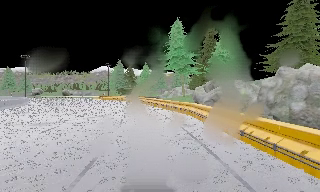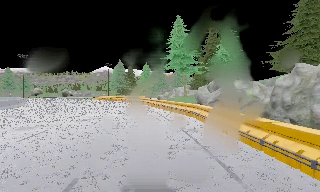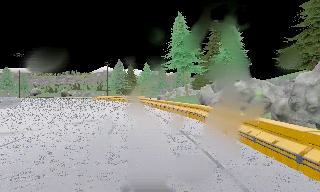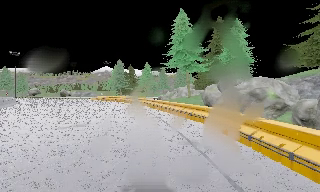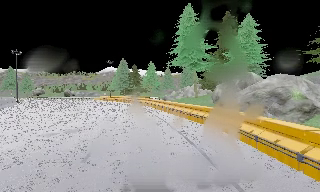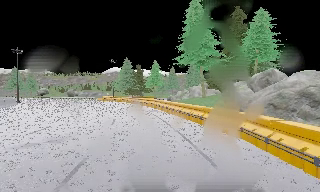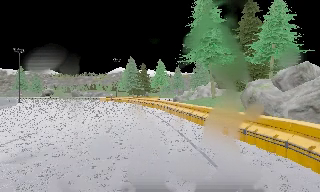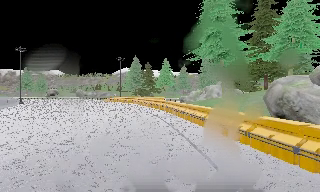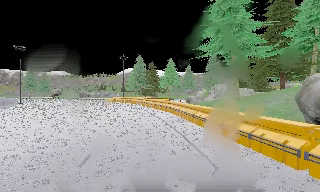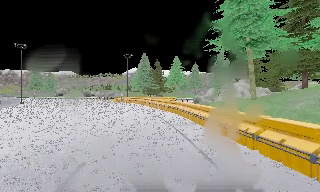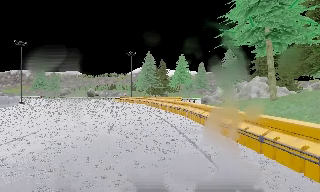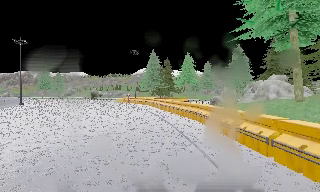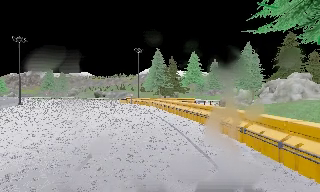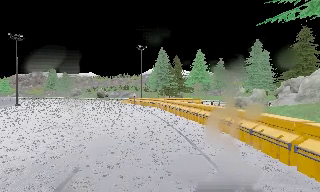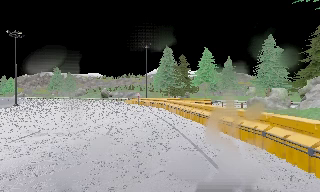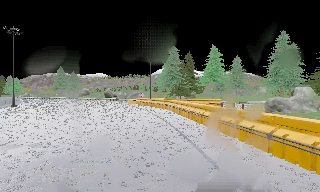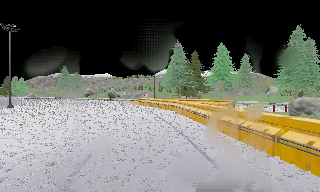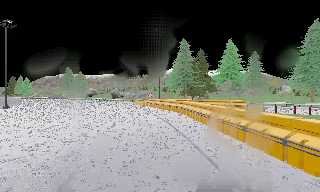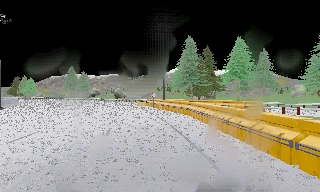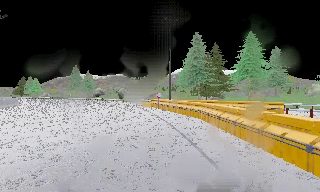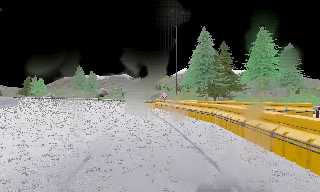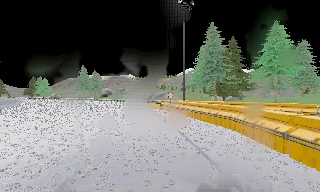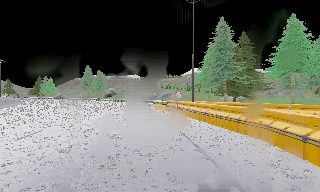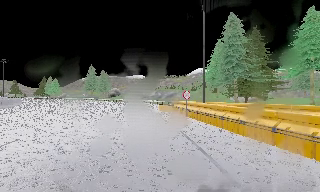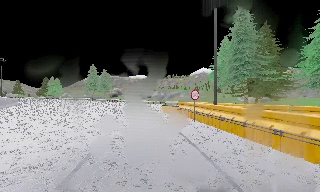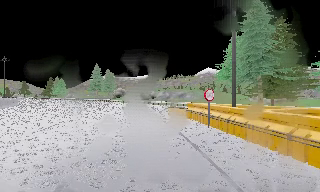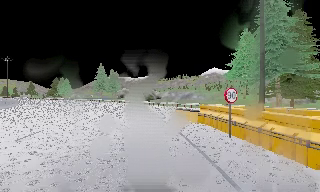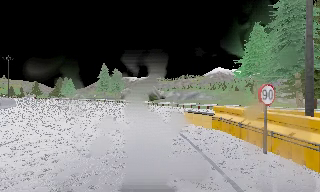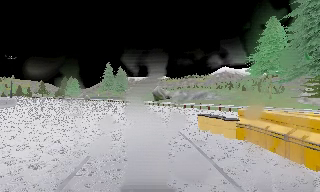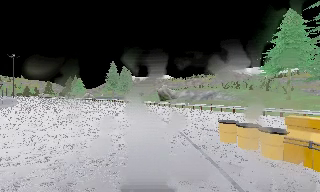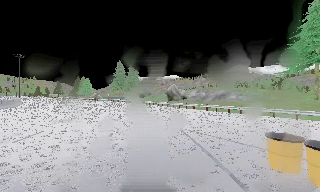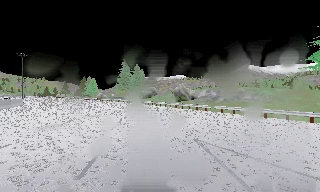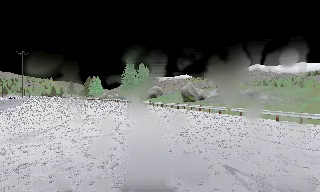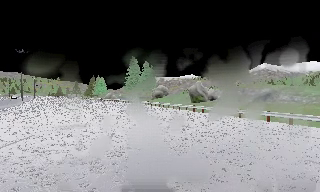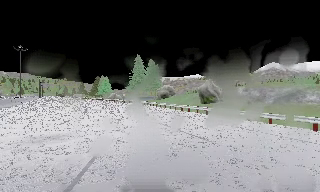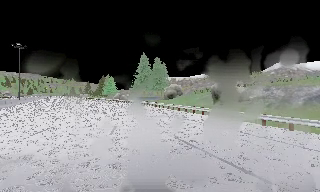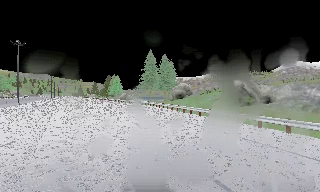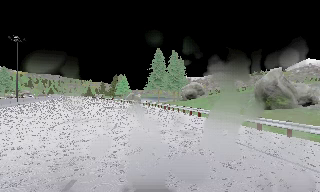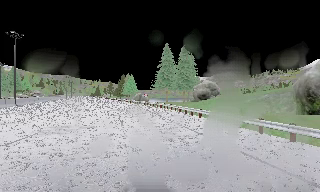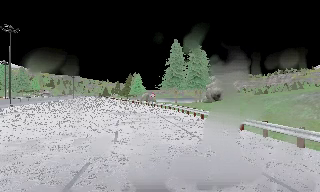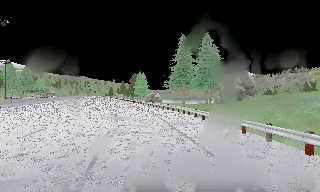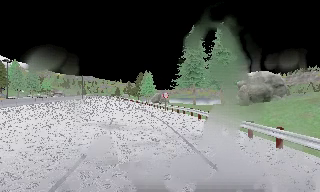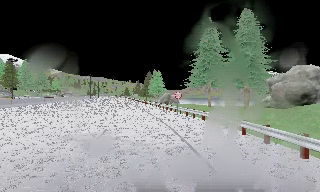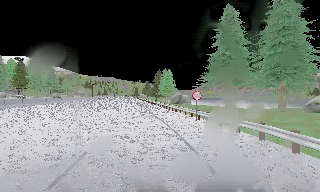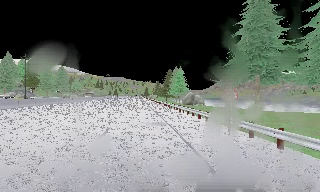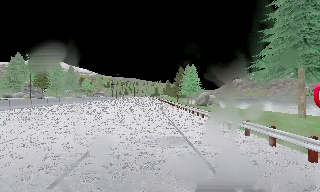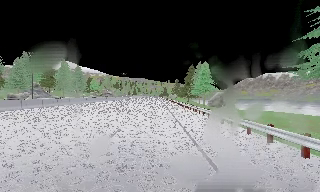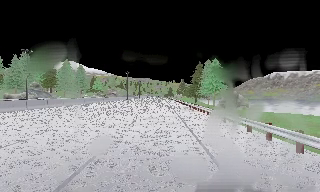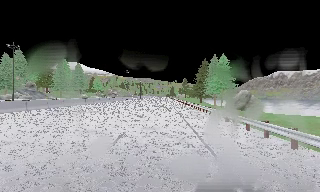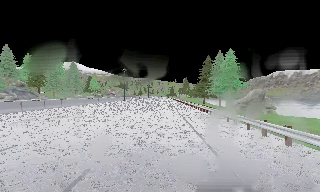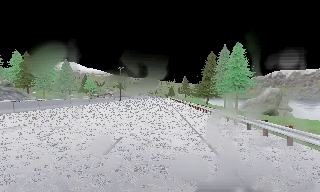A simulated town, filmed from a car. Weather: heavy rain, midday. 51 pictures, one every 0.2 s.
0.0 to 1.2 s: The camera travels forward, about 9 m, so what stands in front looms larger.
1.2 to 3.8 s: The scene slides to the right, as the camera pans about 20 degrees to its left. It travels forward, about 25 m, so what stands in front looms larger.
3.8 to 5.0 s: The camera travels forward, about 12 m, so what stands in front looms larger.
5.0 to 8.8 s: The camera pans to its left, which is counterclockwise from overhead, by about 45 degrees. It travels forward, about 55 m. It gains speed.
8.8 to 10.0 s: The camera travels forward, about 25 m, so what stands in front looms larger.
The film runs forward here.
